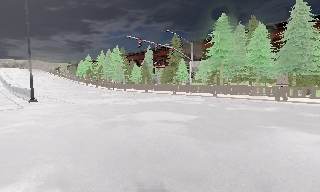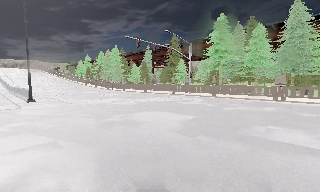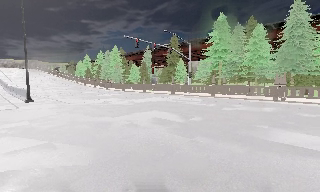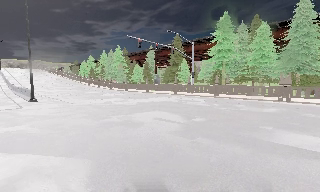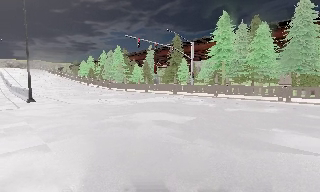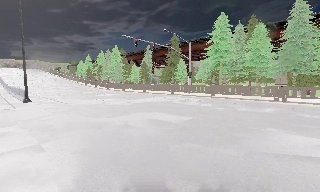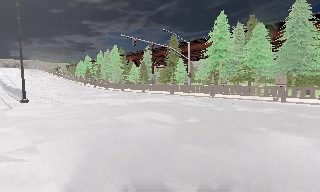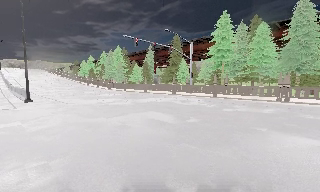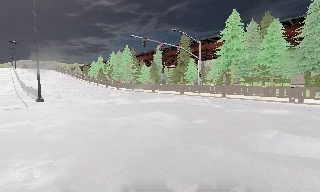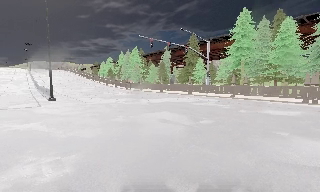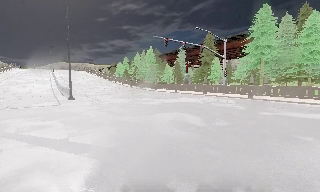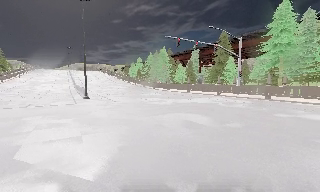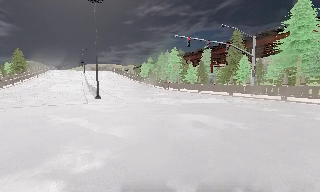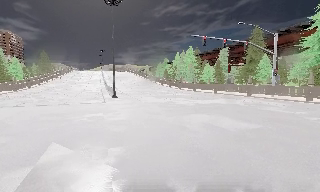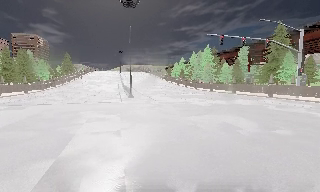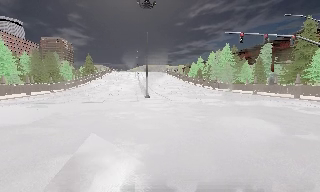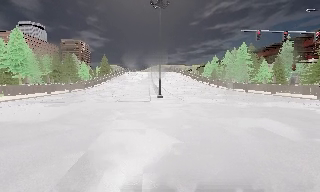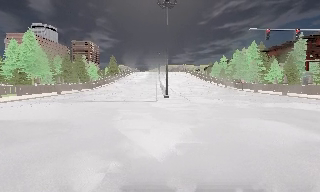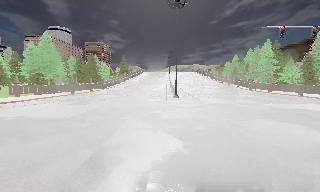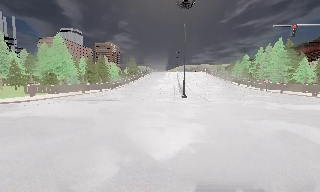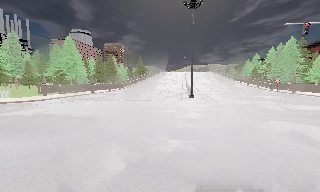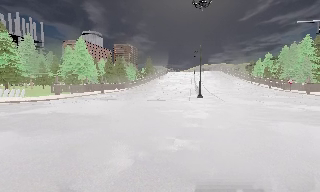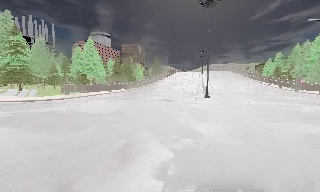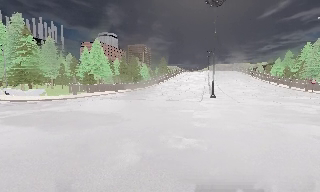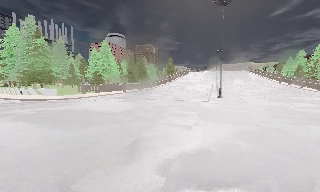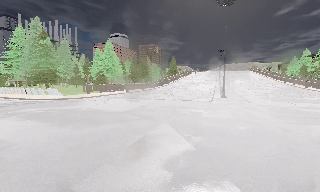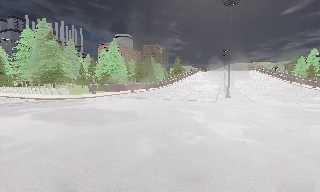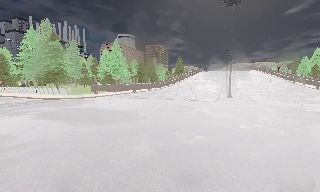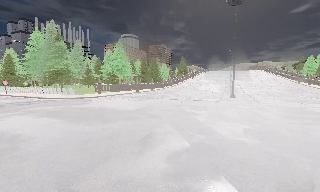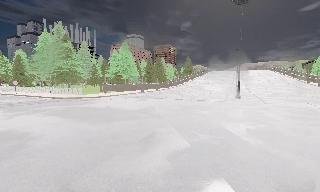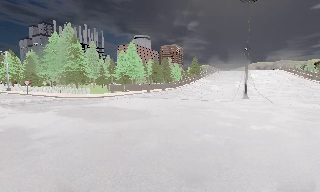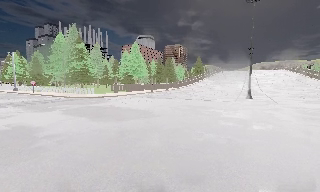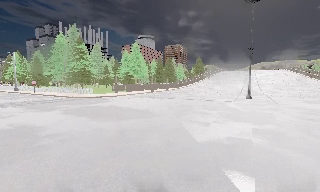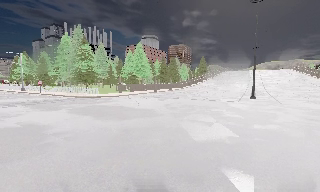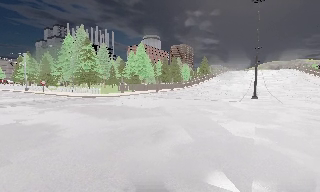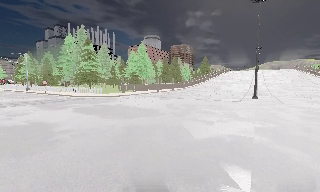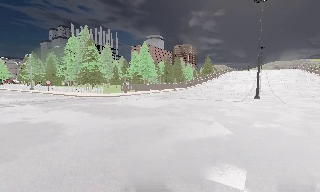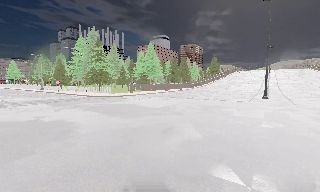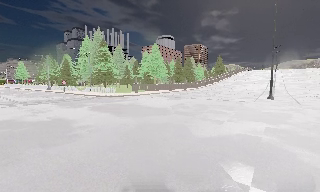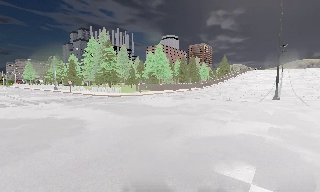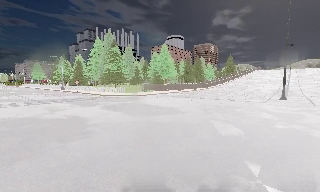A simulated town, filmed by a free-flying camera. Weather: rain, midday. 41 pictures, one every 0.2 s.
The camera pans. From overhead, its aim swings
counterclockwise.
The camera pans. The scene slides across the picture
to the right.
0.0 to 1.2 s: The camera travels to its right, about 0.5 m, so close, fixed things drift to the left.
1.2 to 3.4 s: The camera pans to its left, which is counterclockwise from overhead, by about 45 degrees. It travels to its right, about 1.5 m.
3.4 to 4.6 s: The scene slides to the right, as the camera pans about 15 degrees to its left. It travels backward, about 0.5 m, so what stands in front gets smaller.
4.6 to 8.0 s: The scene slides to the right, as the camera pans about 25 degrees to its left. It travels backward, about 2 m, so what stands in front gets smaller.
The film runs backward here.
